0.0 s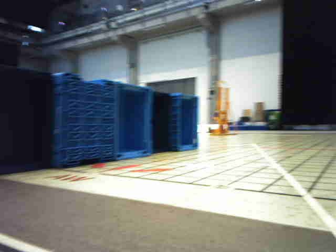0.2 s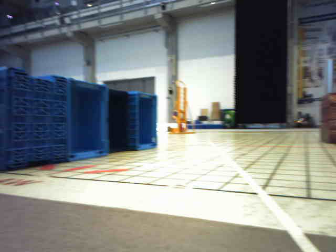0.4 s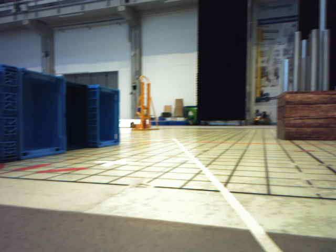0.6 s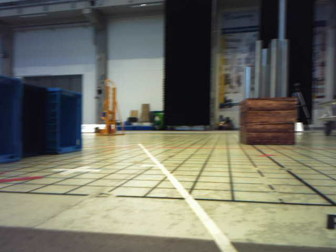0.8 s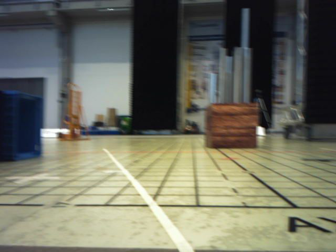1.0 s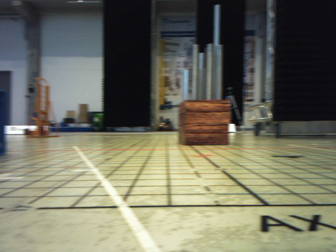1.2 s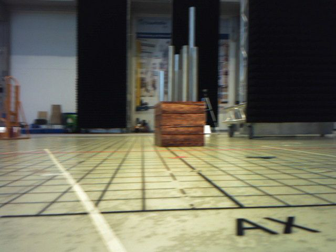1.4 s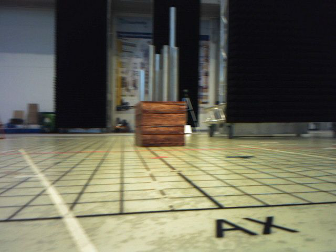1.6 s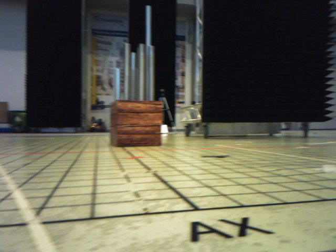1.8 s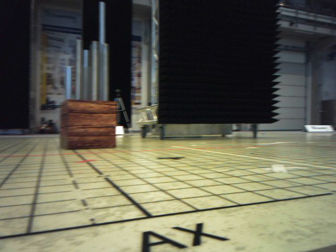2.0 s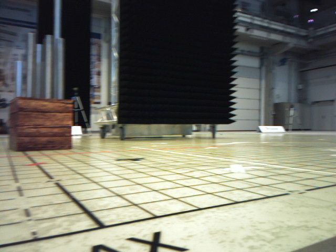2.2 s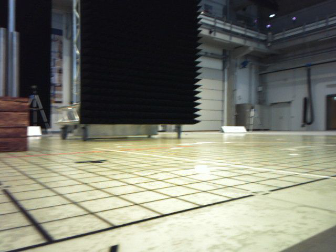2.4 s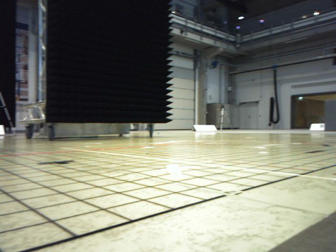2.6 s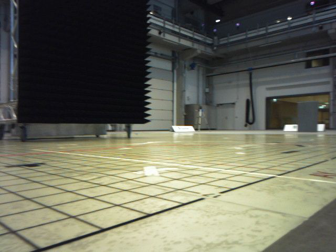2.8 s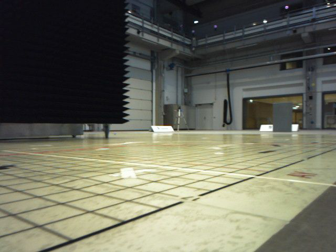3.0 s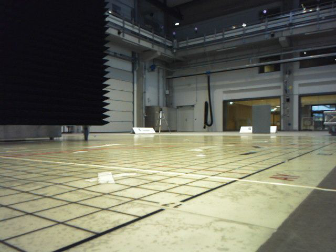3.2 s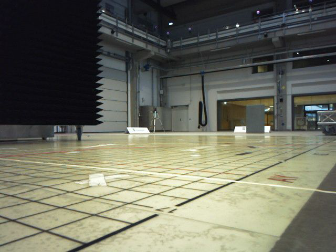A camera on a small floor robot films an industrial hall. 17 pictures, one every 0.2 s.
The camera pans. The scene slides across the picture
to the left.
The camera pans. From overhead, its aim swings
clockwise.
0.0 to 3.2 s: The camera pans to its right, which is clockwise from overhead, by about 90 degrees. It travels forward, about 0.5 m.
The film runs forward here.
